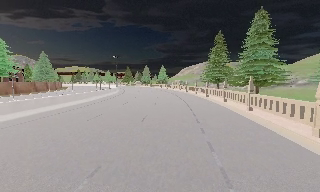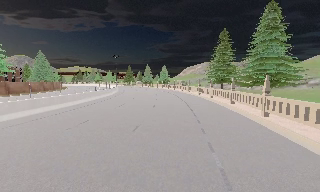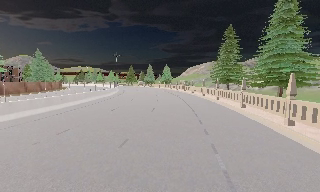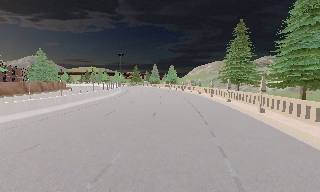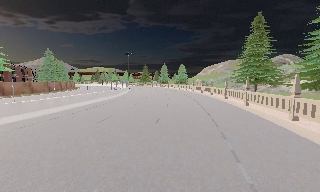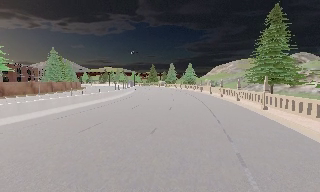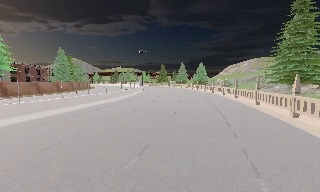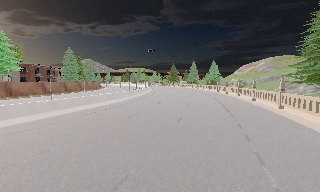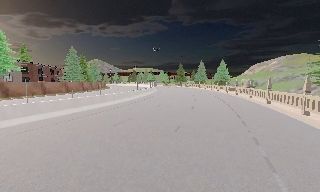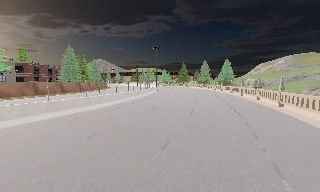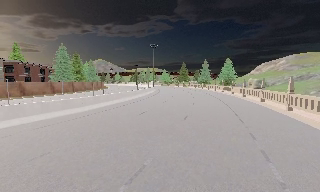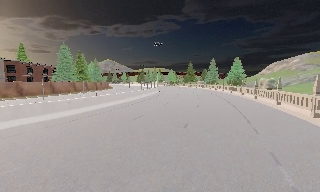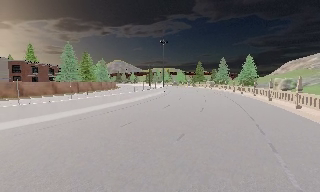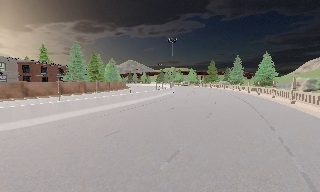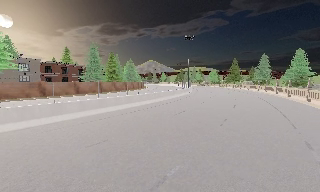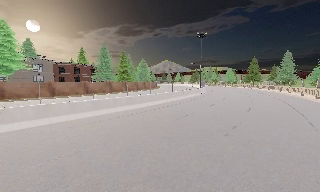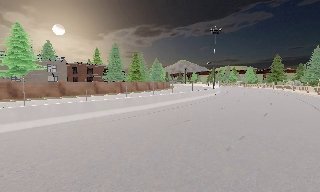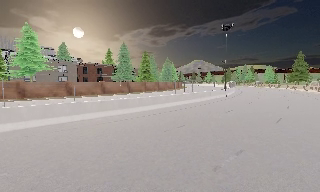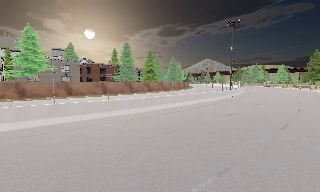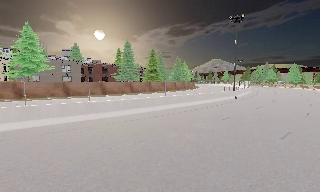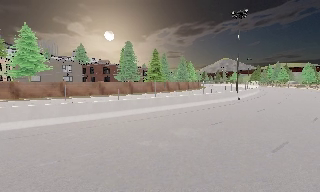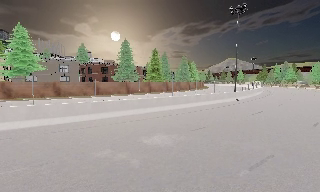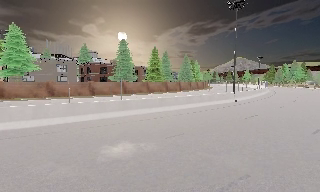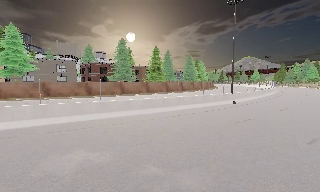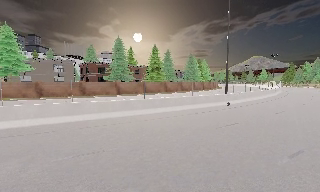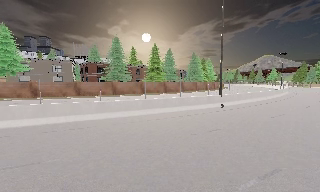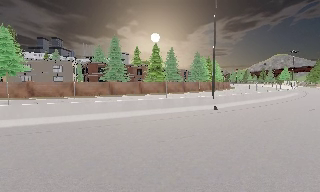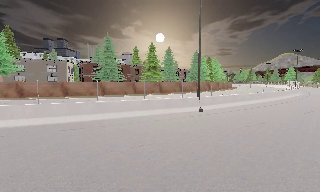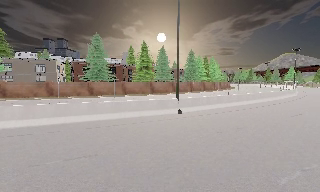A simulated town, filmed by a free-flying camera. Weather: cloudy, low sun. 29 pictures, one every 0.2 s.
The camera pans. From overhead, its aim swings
counterclockwise.
0.0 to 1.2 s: The camera pans to its left, which is counterclockwise from overhead, by about 15 degrees. It travels forward, about 13 m, so what stands in front looms larger.
1.2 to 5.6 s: The camera pans to its left, which is counterclockwise from overhead, by about 70 degrees. It travels to its right and forward, about 40 m, so close, fixed things drift to the left.
The film runs forward here.
